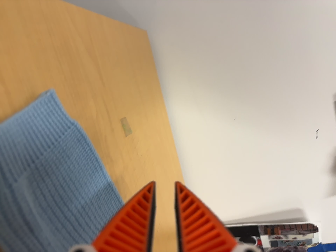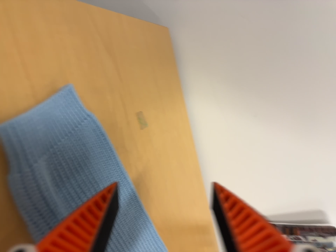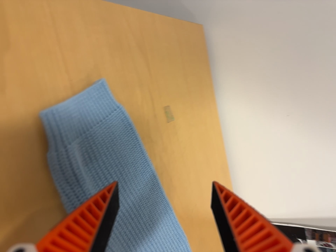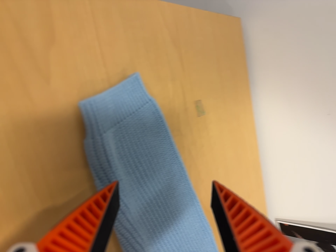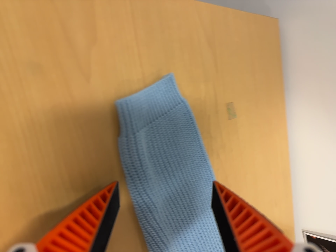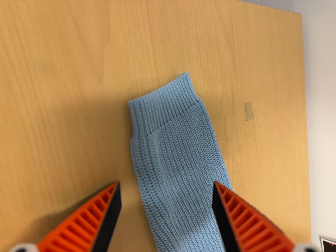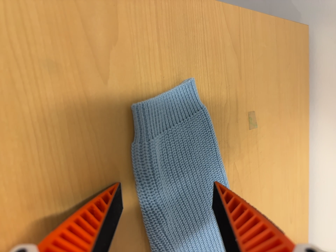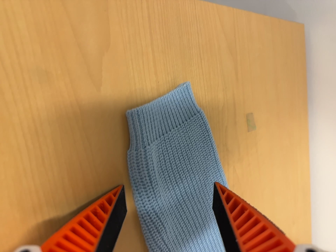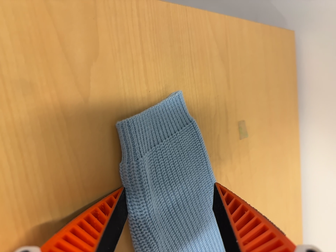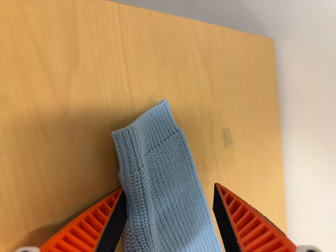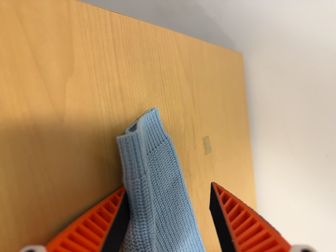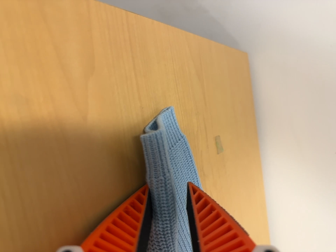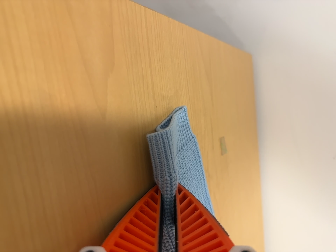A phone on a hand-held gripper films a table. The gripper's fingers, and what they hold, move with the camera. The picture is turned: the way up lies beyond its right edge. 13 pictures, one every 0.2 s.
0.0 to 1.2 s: The scene slides to the right, as the camera pans about 30 degrees to its left. It rolls about its line of sight by about 15 degrees, and the scene rotates clockwise.
1.2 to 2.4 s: The camera pans to its right by about 15 degrees. It travels to its left, about 6 cm.
The film runs forward here.
